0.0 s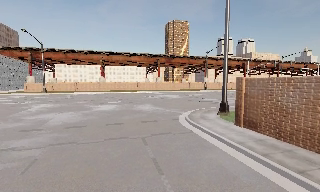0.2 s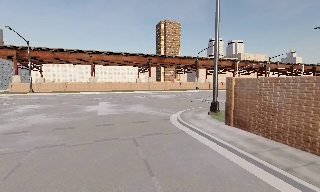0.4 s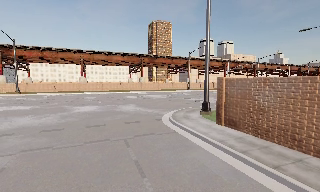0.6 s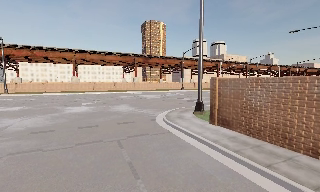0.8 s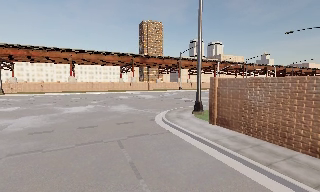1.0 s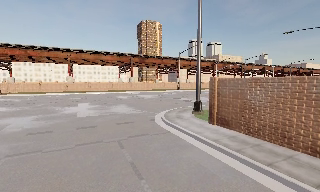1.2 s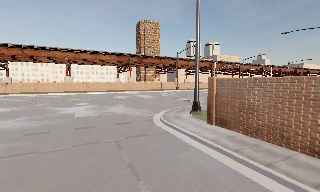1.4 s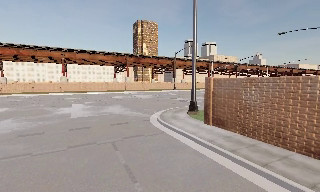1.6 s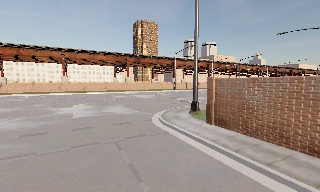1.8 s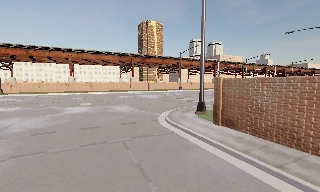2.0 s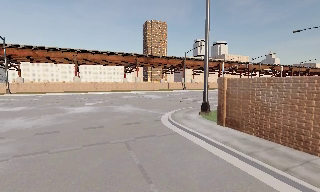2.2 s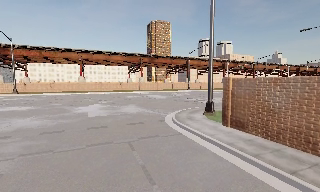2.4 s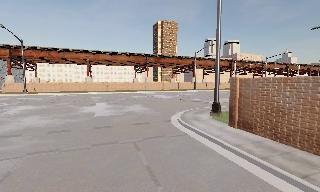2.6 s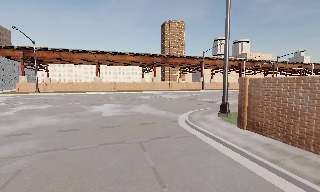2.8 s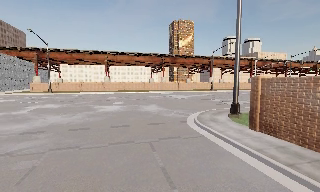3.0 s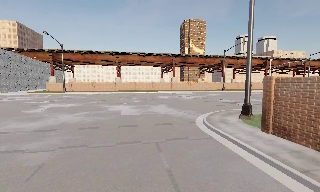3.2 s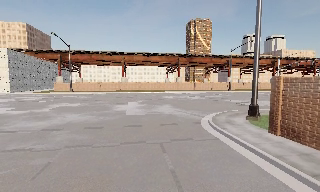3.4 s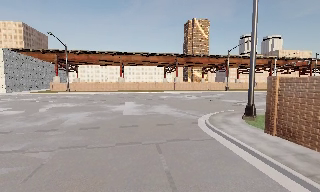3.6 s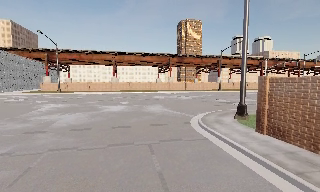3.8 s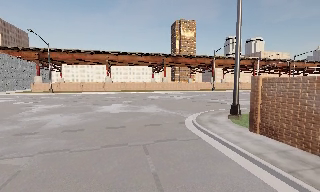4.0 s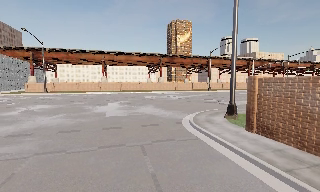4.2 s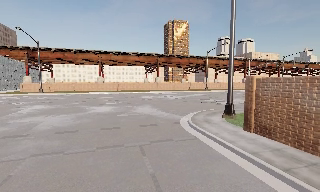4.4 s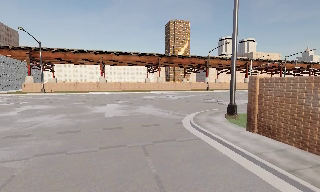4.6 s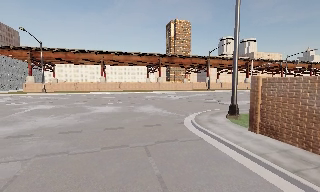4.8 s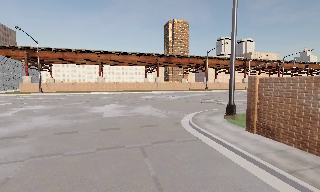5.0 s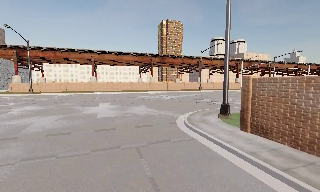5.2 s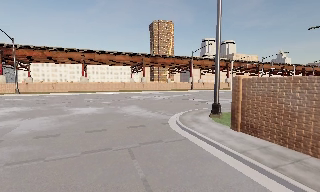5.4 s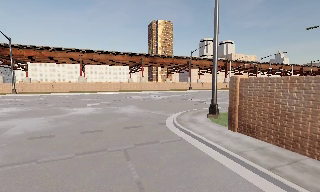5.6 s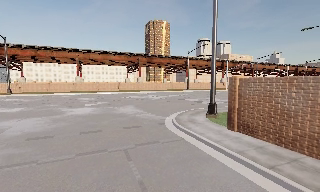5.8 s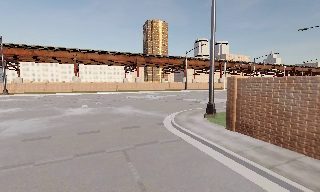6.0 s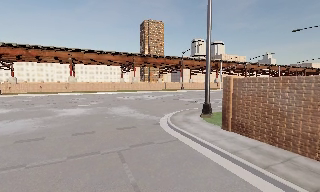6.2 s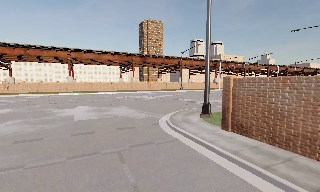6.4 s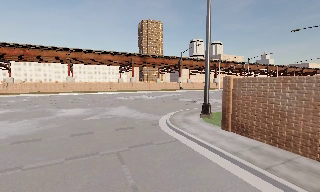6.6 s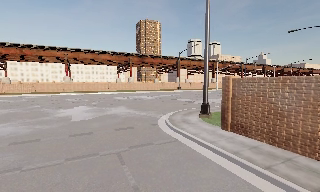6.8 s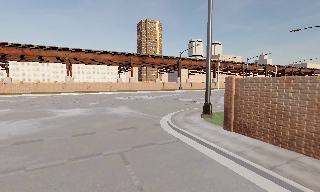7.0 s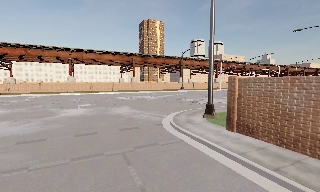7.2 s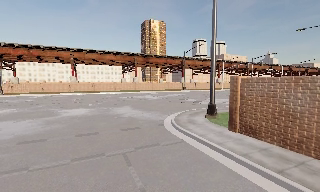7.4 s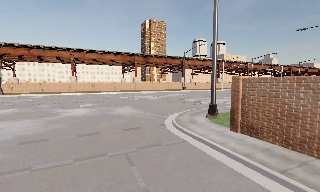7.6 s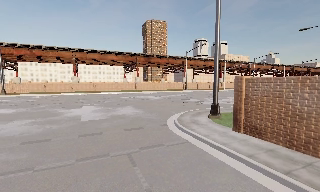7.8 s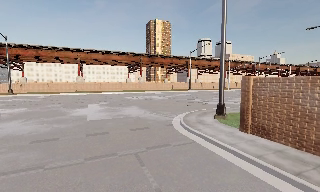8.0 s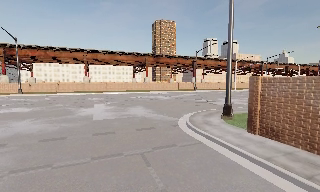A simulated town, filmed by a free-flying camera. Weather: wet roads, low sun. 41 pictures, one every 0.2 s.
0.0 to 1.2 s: The camera swings to its right by about 10 degrees, and the scene slides to the left.
1.2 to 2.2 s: The camera shifts only a little, or ends up much as it began.
2.2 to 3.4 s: The scene slides to the right, as the camera pans about 15 degrees to its left.
3.4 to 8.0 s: The camera pans to its right, which is clockwise from overhead, by about 10 degrees. It travels forward and to its left, about 1 m, so what stands in front looms larger.
The film runs forward here.
